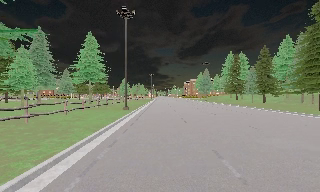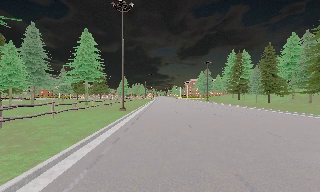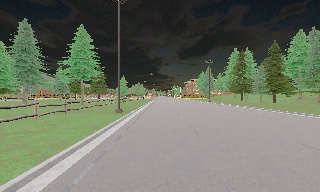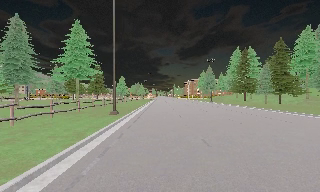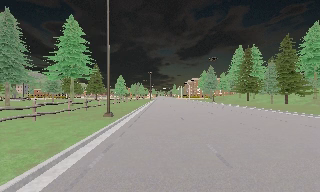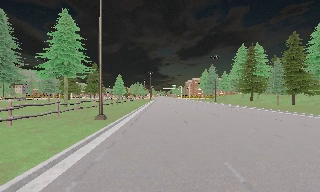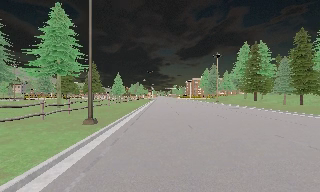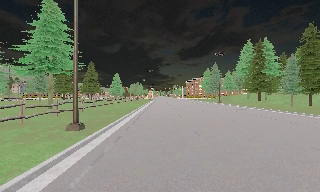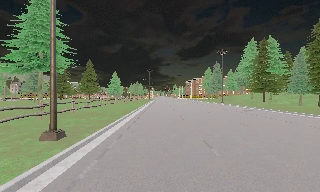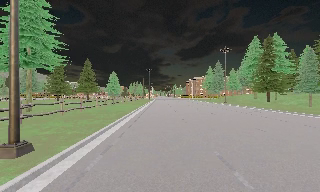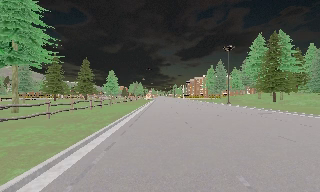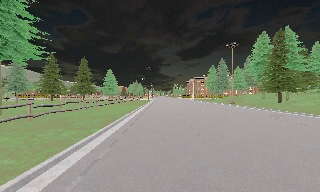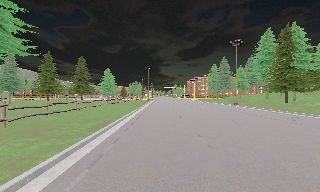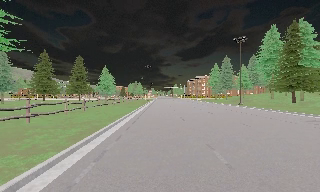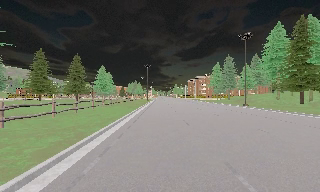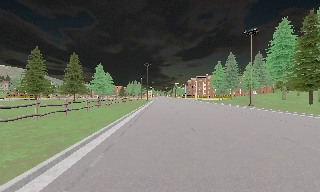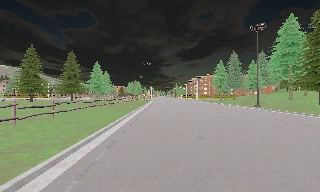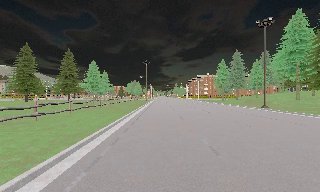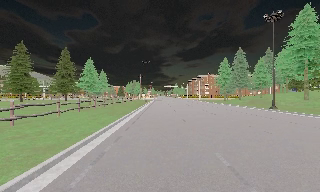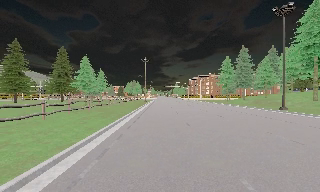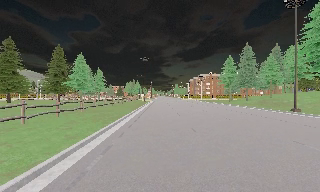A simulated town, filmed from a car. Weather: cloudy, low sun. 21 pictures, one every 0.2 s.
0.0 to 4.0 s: The camera travels forward, about 35 m, so what stands in front looms larger.
The film runs forward here.
